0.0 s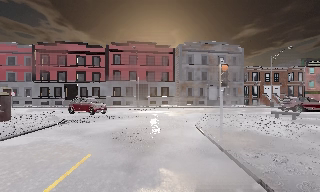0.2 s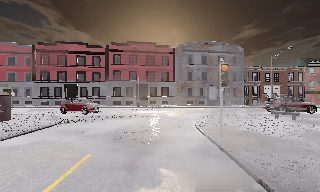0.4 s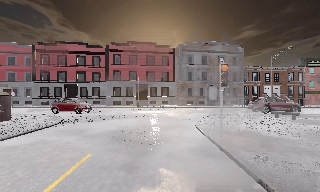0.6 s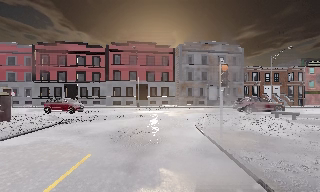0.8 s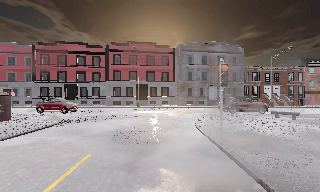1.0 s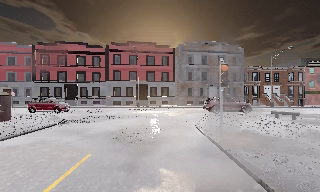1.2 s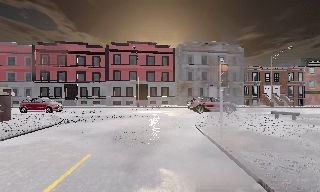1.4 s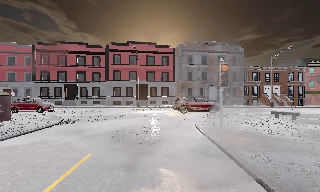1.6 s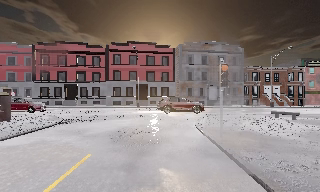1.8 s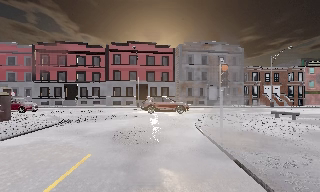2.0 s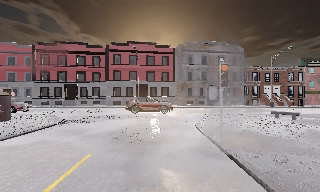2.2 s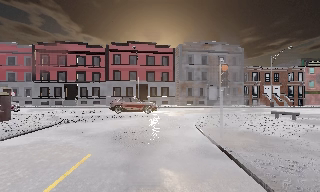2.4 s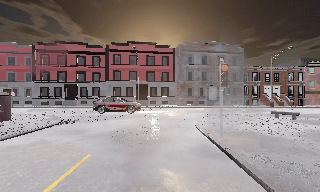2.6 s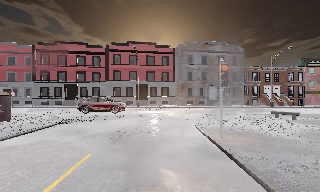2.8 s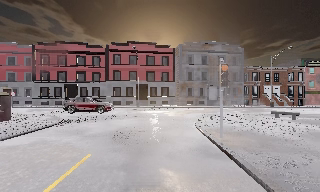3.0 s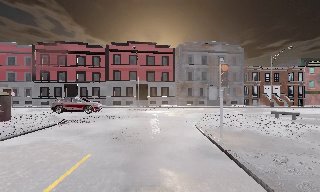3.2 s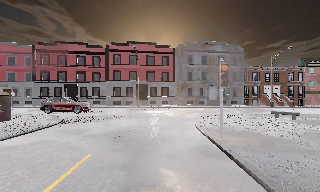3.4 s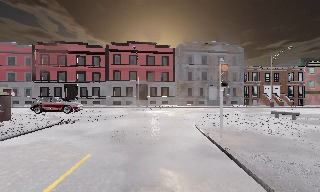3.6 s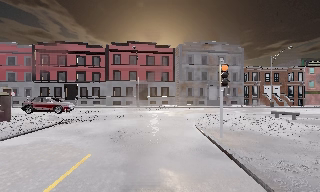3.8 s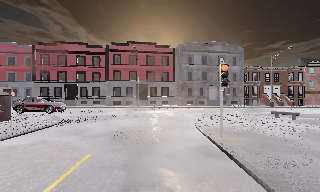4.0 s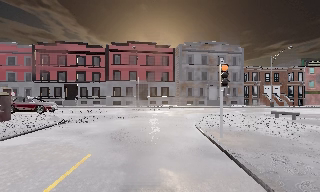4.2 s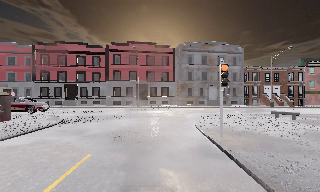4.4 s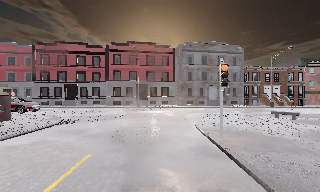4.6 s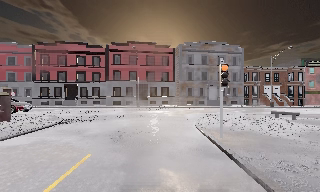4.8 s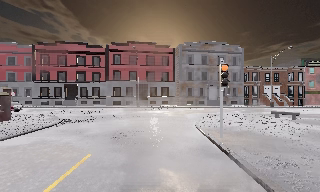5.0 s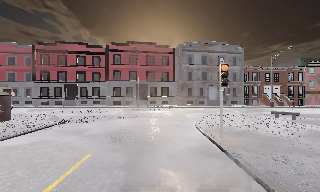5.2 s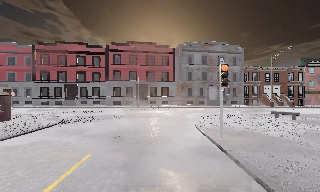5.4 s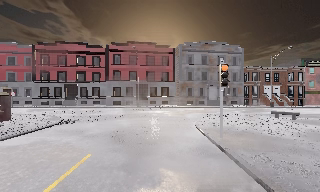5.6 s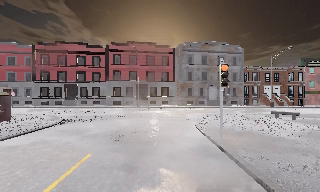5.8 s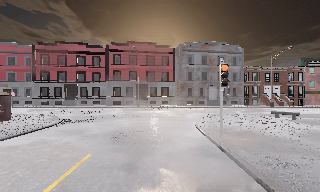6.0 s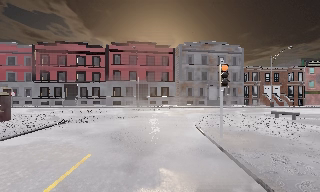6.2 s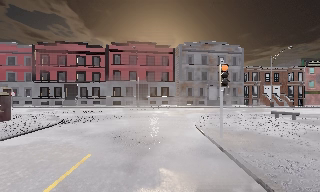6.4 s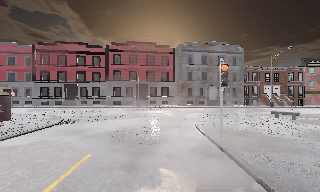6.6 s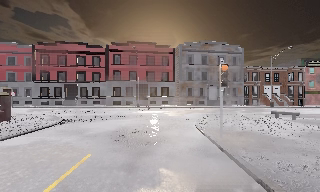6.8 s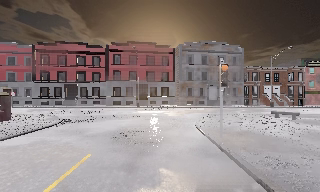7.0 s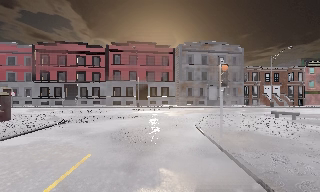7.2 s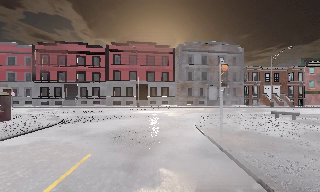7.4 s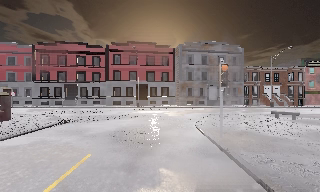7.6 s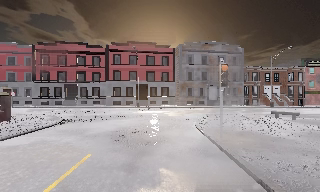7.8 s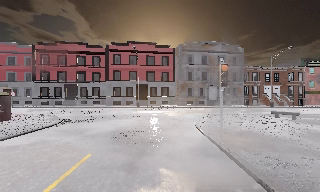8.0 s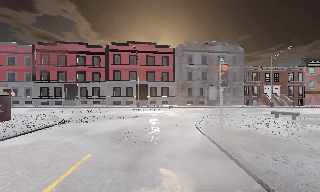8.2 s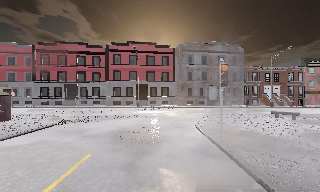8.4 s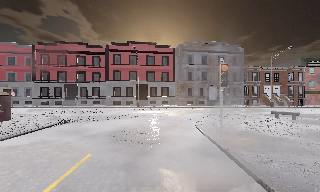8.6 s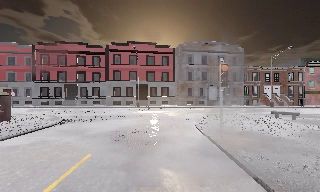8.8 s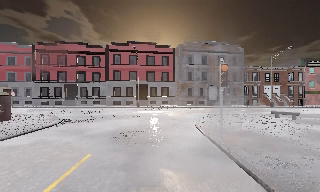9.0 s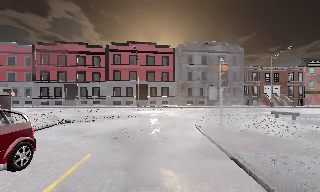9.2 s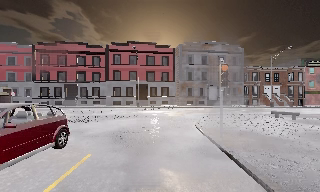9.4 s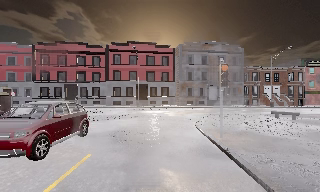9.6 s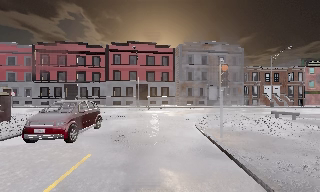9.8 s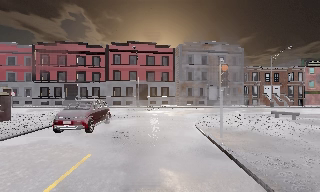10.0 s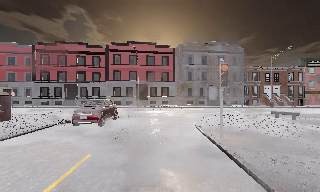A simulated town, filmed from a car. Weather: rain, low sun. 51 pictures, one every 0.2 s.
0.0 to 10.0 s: The camera keeps its place and its aim.
The film runs backward here.
